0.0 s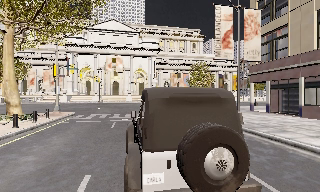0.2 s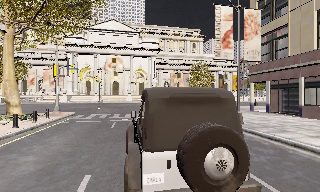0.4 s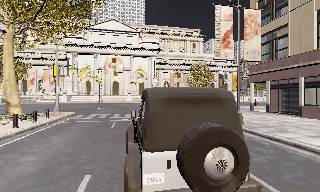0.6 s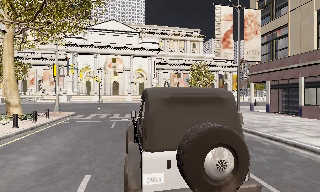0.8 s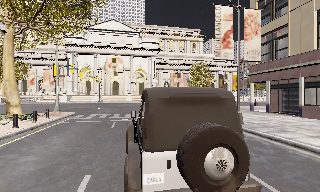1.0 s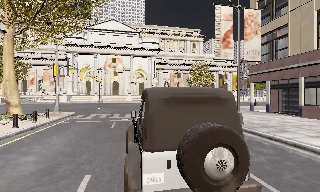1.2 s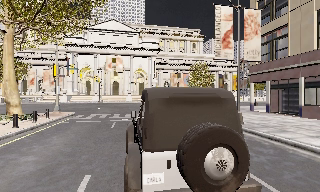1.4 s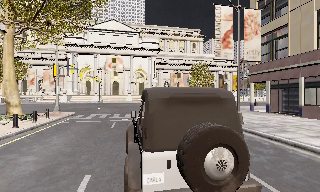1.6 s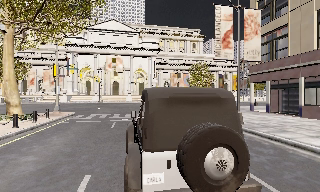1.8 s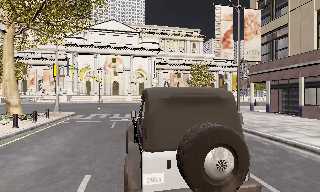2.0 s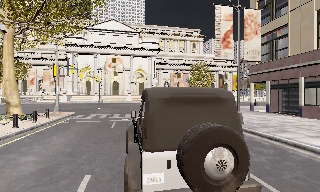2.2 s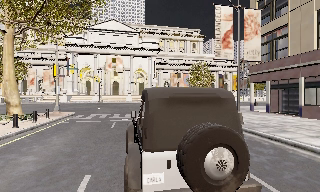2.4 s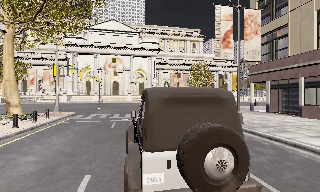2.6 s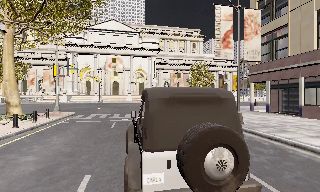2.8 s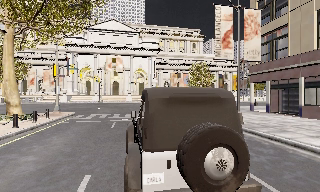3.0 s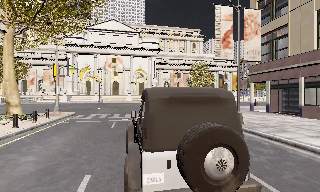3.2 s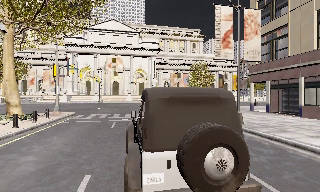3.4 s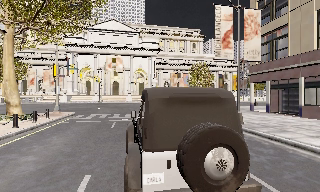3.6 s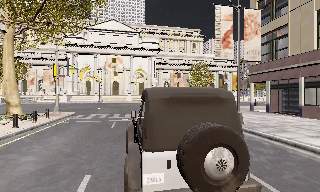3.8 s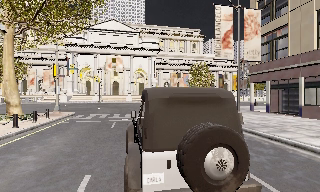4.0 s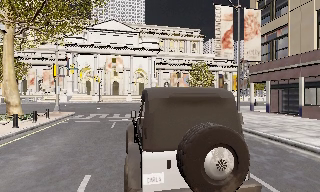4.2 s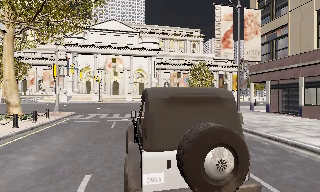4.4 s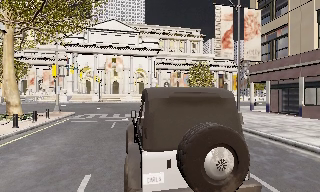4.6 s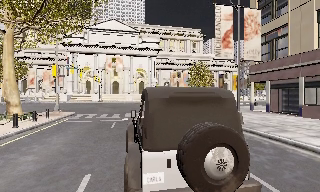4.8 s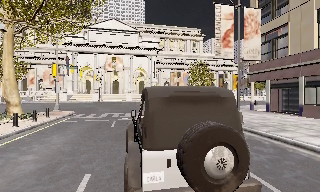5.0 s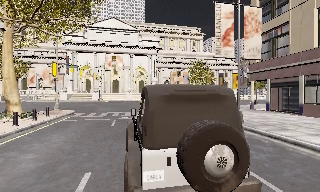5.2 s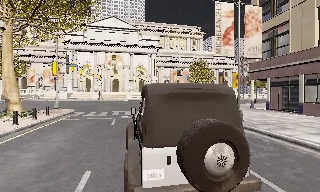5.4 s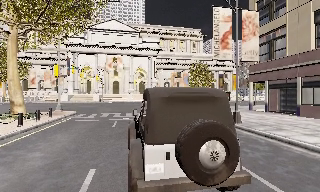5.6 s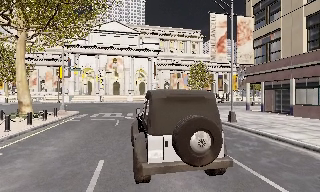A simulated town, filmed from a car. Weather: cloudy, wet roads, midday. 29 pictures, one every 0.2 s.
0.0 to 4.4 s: The camera keeps its place and its aim.
4.4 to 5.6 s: The camera travels backward, about 1 m, so what stands in front gets smaller. It gains speed.
The film runs backward here.
